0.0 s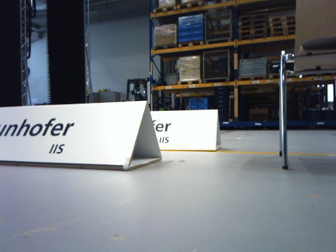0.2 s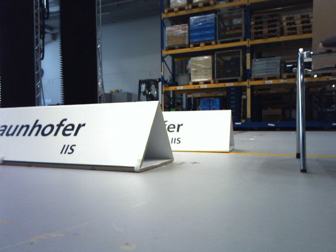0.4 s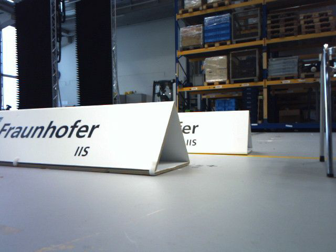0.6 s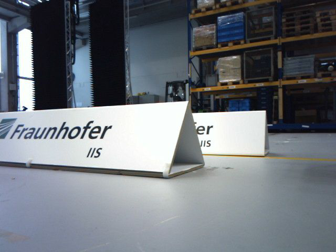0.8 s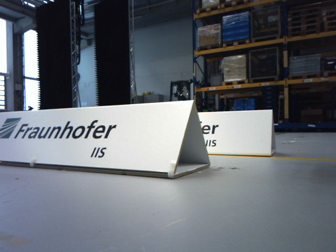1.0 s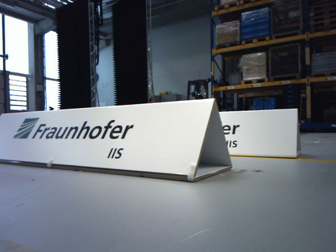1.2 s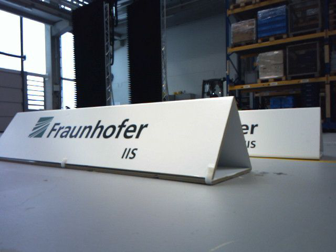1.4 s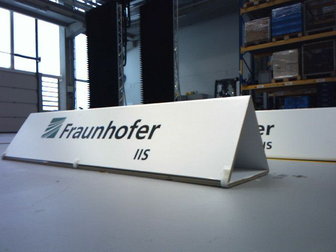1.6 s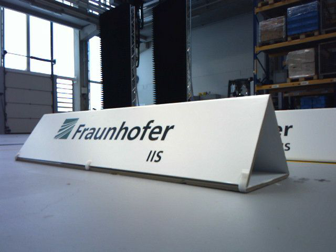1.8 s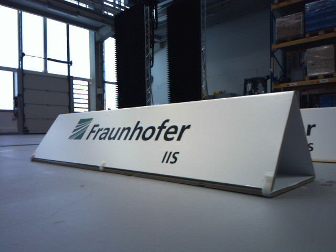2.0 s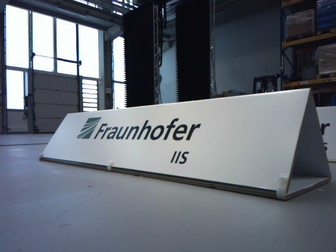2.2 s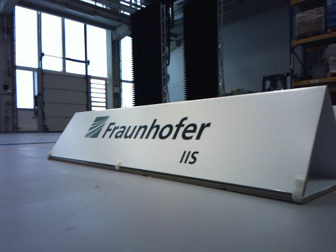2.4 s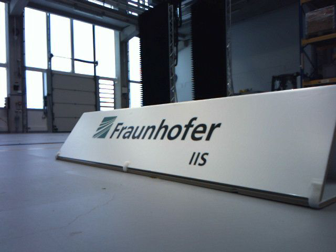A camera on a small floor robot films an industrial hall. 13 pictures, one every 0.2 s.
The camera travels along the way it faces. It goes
forward.
0.0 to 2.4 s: The camera pans to its left, which is counterclockwise from overhead, by about 30 degrees. It travels forward, about 0.4 m, so what stands in front looms larger.
The film runs forward here.
